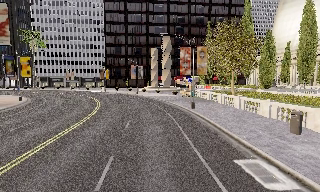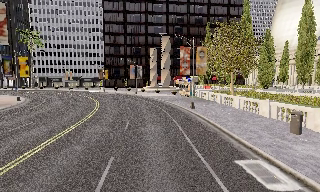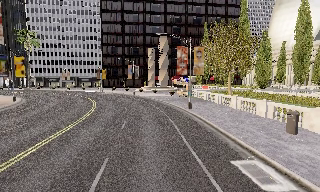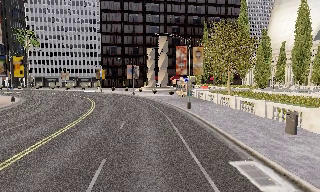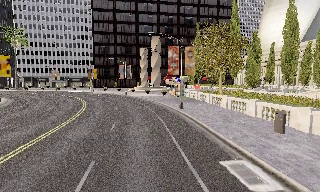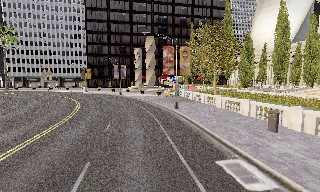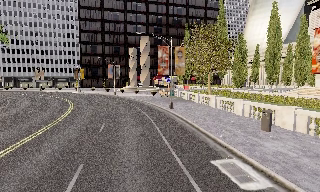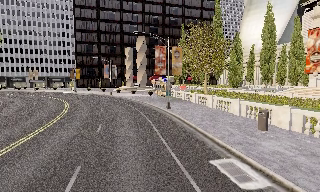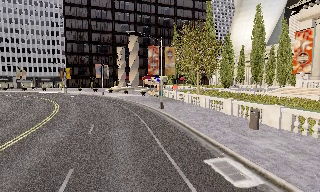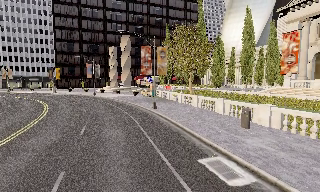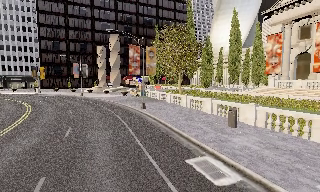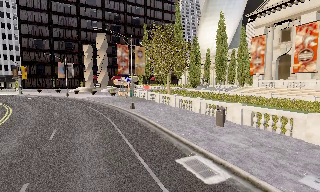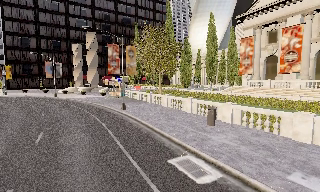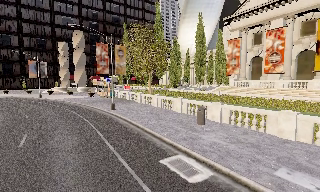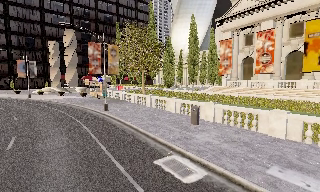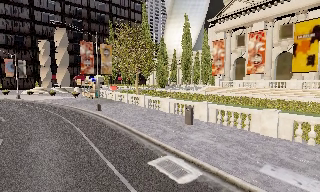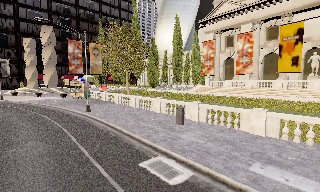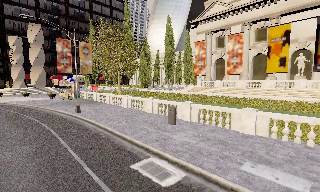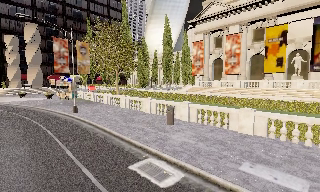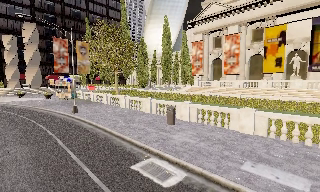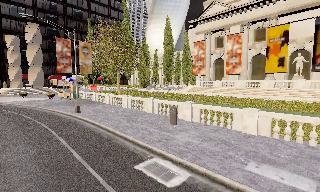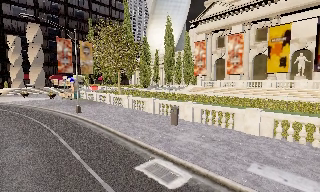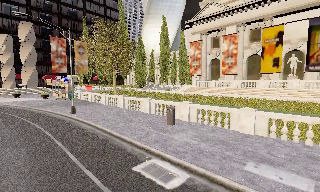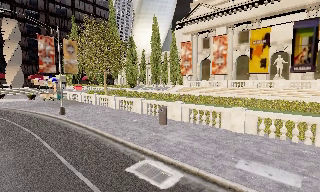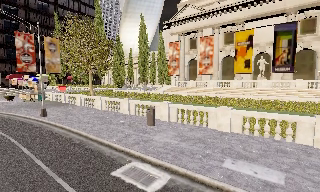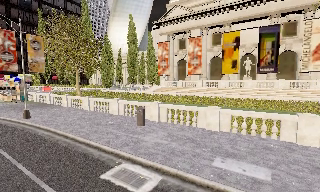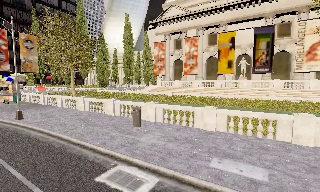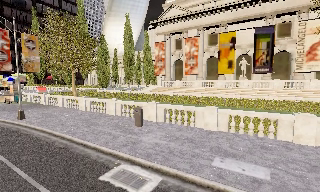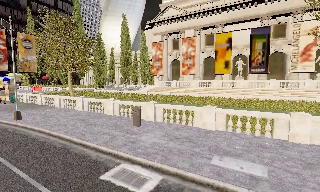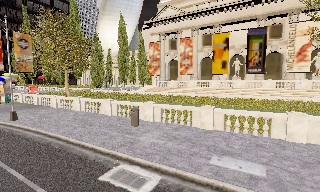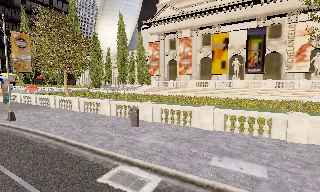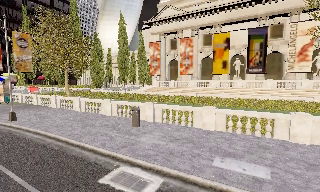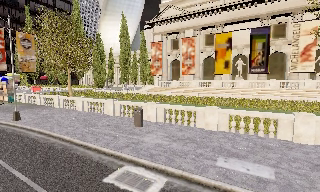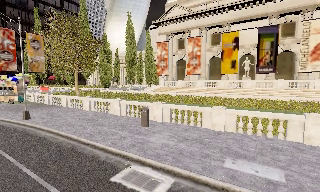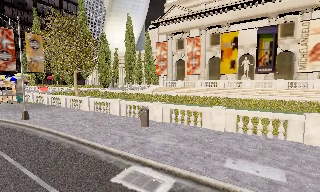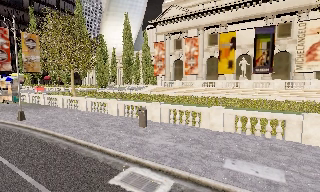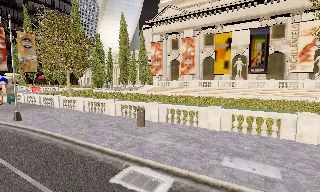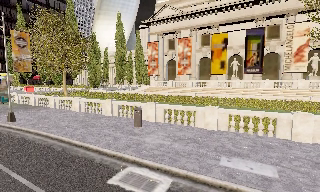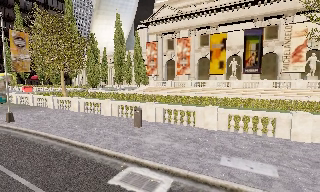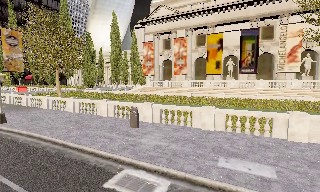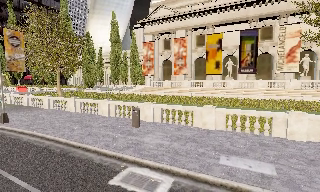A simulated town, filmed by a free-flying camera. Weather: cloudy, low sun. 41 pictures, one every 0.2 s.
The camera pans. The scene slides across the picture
to the left.
The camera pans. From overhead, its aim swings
clockwise.
0.0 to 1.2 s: The camera shifts only a little, or ends up much as it began.
1.2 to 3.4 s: The camera pans to its right, which is clockwise from overhead, by about 30 degrees. It travels forward, about 0.5 m.
3.4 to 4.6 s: The camera shifts only a little, or ends up much as it began.
4.6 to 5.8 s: The camera pans to its right, which is clockwise from overhead, by about 10 degrees.
5.8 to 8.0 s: The camera travels to its left, about 0.5 m.
The film runs forward here.
